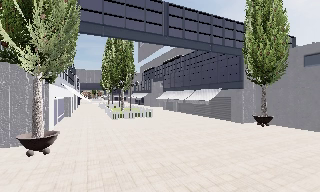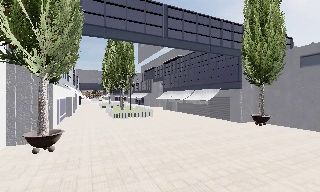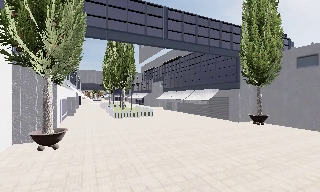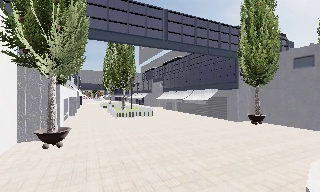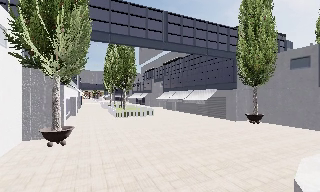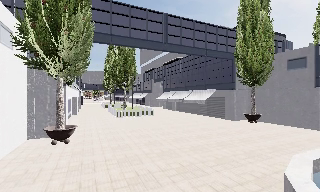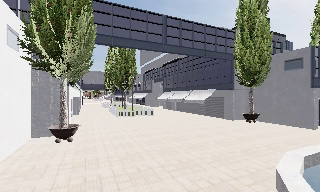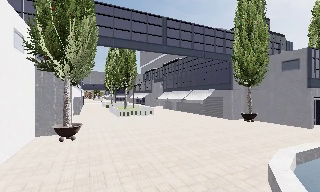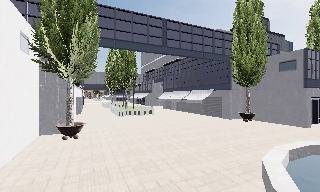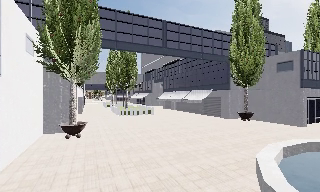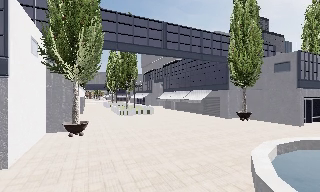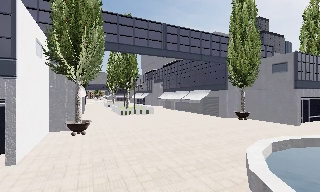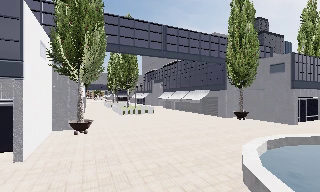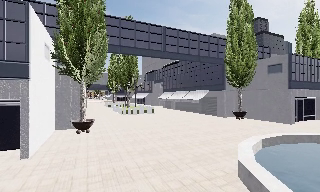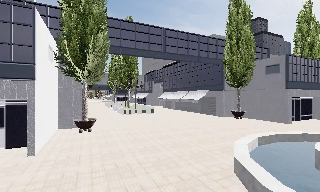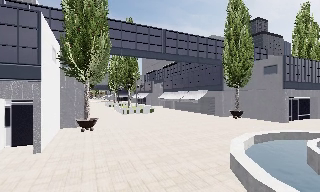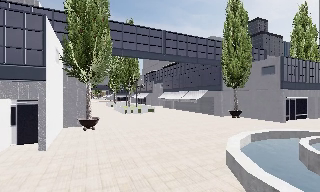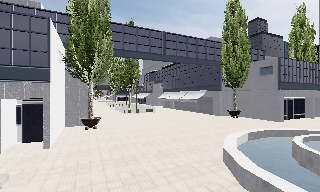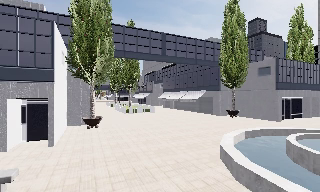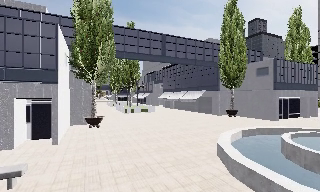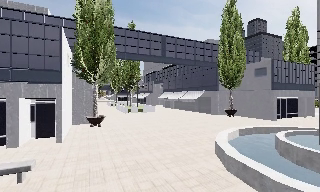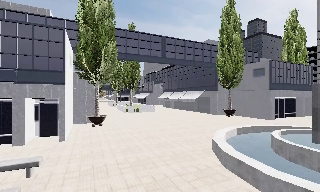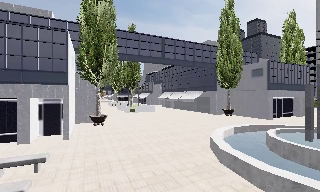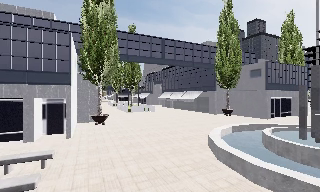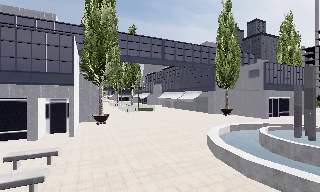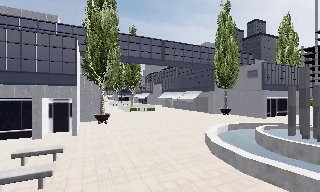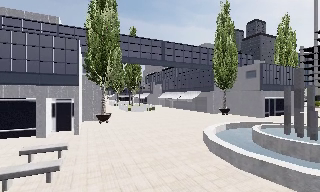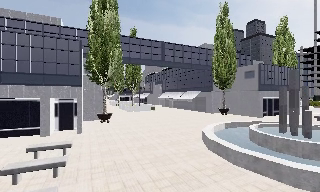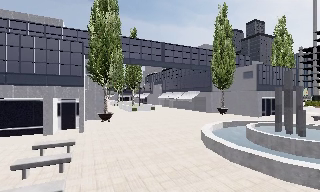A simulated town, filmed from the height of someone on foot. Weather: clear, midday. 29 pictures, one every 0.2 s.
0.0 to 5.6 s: The camera travels backward, about 9 m, so what stands in front gets smaller.
The film runs backward here.
